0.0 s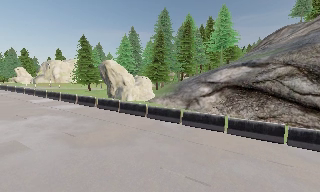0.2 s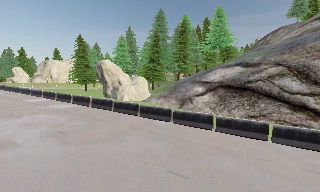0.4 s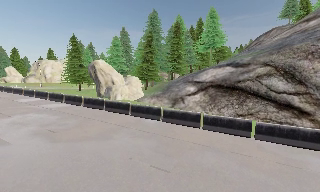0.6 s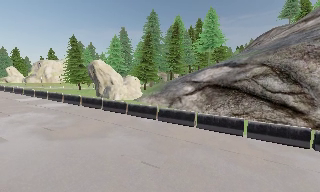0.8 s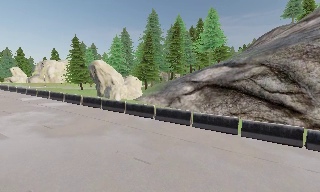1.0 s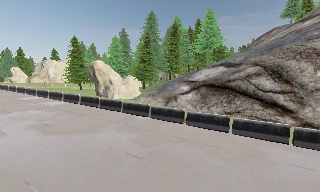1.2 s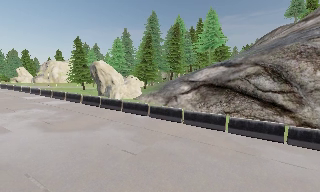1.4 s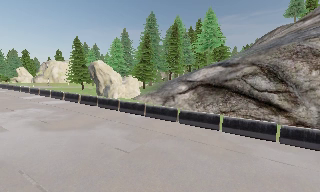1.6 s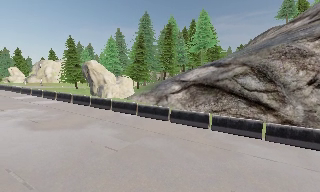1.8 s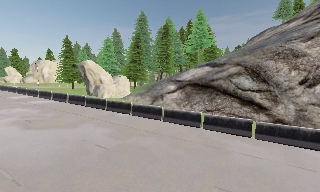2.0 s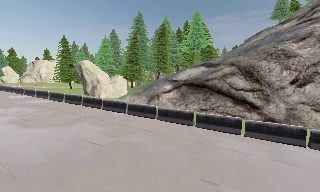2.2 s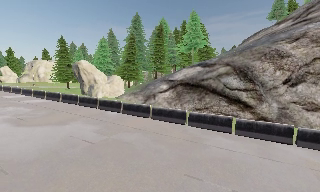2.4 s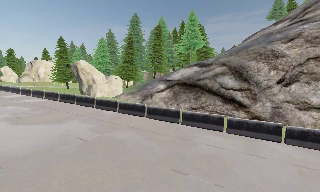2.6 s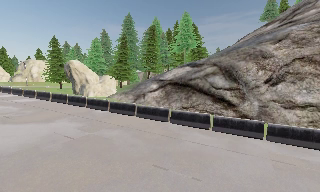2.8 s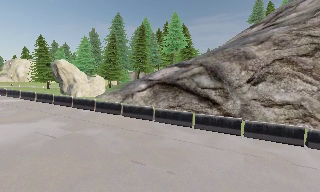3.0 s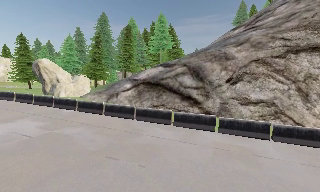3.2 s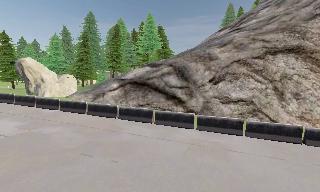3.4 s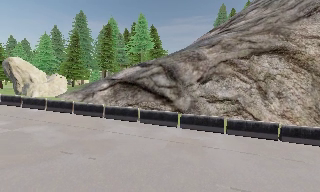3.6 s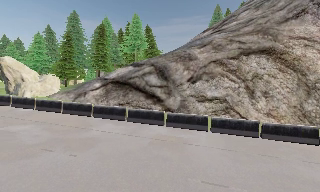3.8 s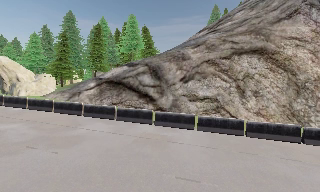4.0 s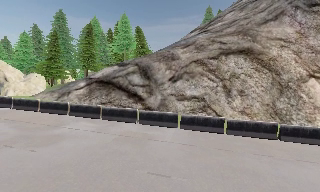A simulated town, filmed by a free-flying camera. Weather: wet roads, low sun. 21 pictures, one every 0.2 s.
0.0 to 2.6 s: The camera travels to its right and backward, about 7 m, so close, fixed things drift to the left.
2.6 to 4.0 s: The scene slides to the left, as the camera pans about 15 degrees to its right. It travels to its right, about 6 m, so close, fixed things drift to the left.
The film runs backward here.
